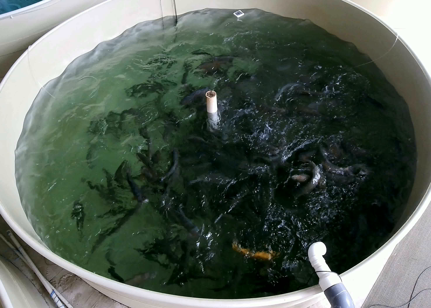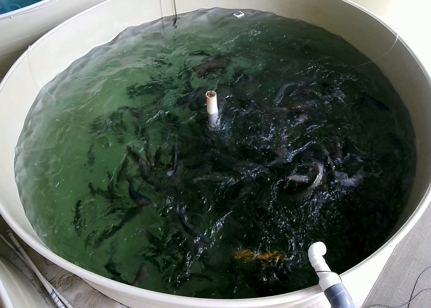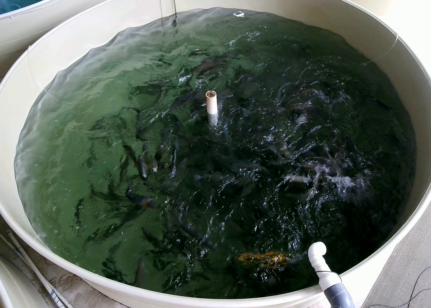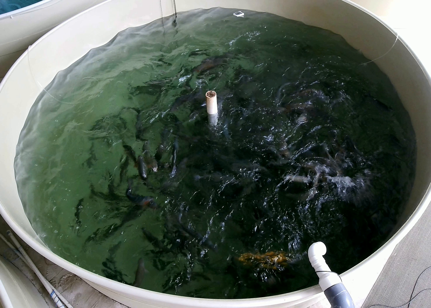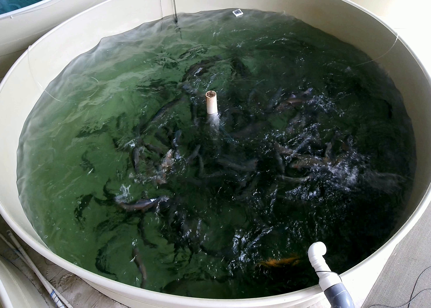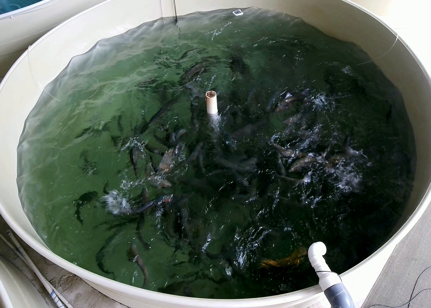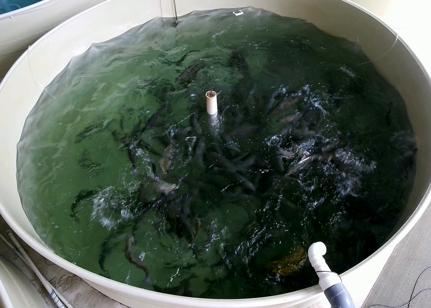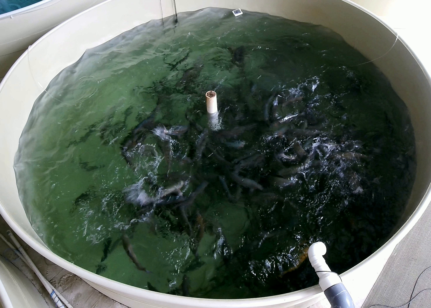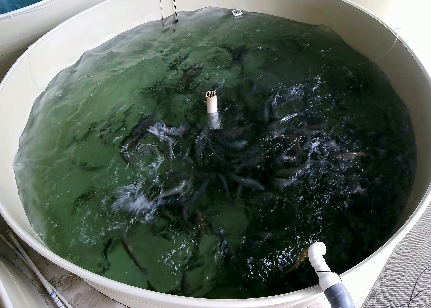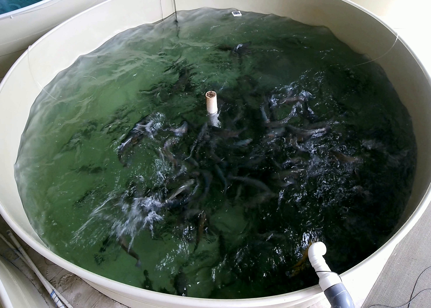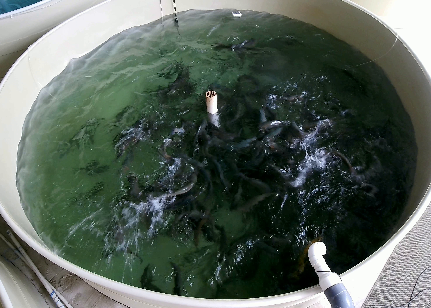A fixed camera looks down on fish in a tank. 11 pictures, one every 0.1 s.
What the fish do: Strong feeding.
